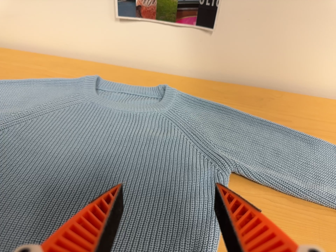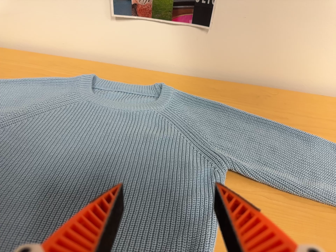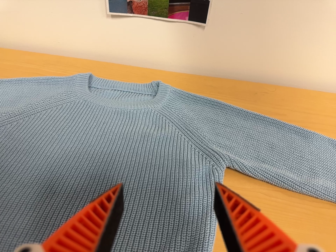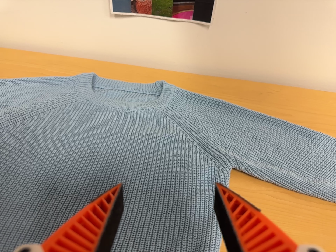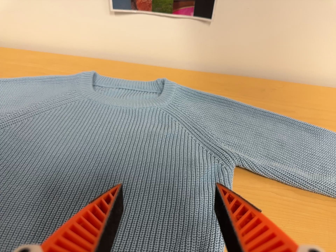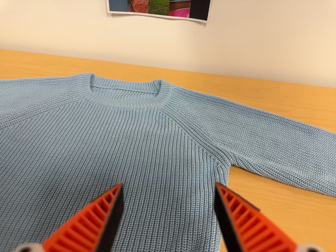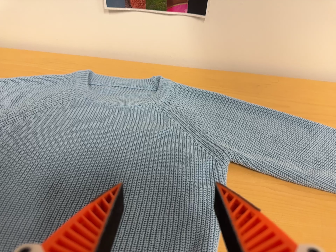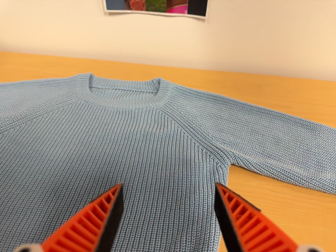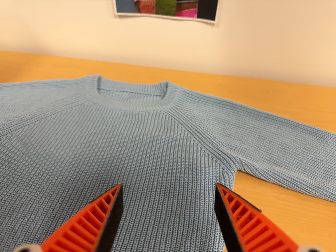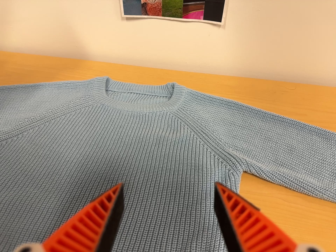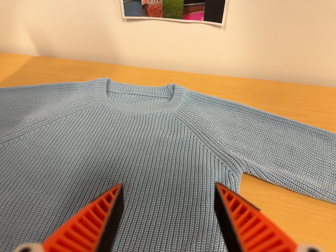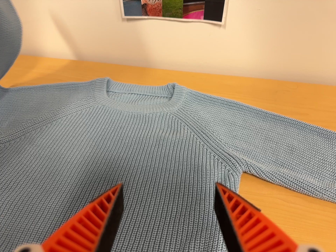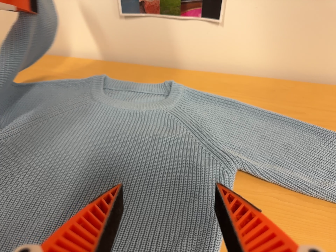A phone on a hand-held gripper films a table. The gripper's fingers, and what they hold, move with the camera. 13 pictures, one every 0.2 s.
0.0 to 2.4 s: The camera shifts only a little, or ends up much as it began.
The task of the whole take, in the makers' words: left arm across.
The film runs forward here.
